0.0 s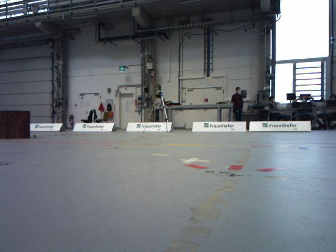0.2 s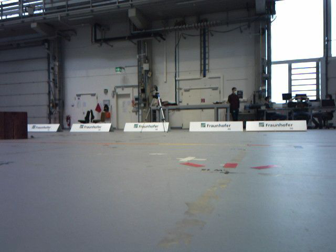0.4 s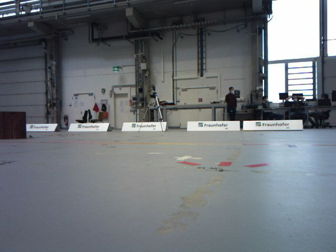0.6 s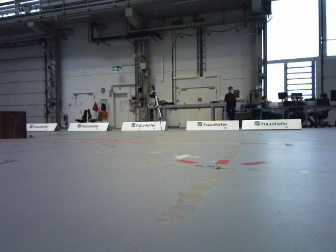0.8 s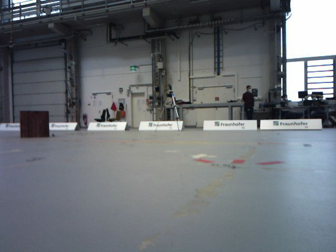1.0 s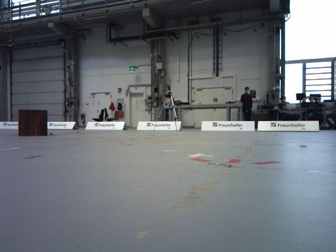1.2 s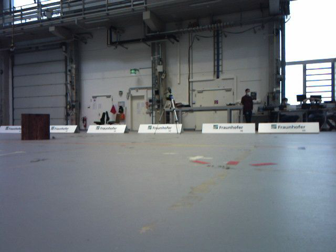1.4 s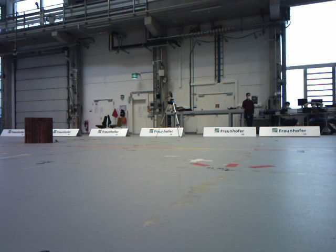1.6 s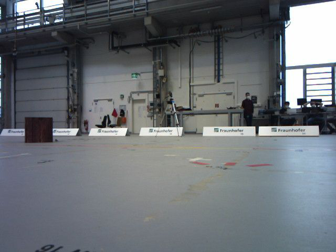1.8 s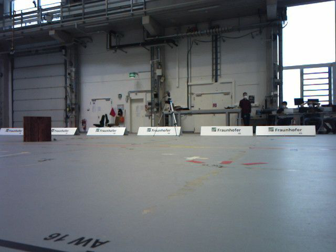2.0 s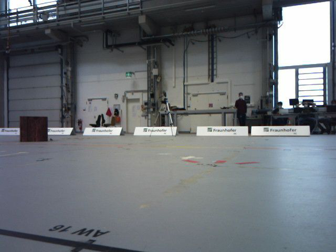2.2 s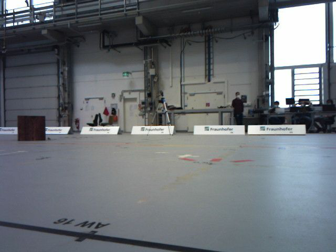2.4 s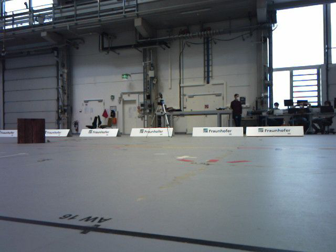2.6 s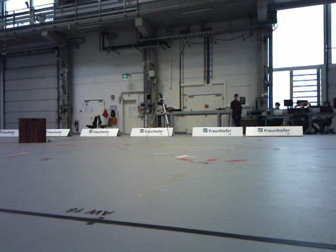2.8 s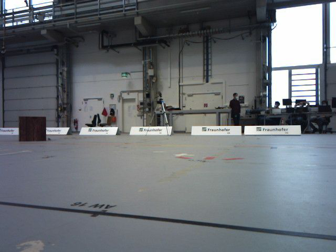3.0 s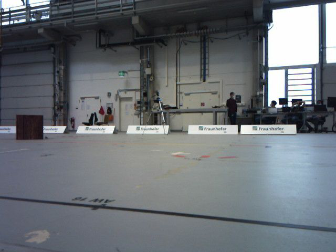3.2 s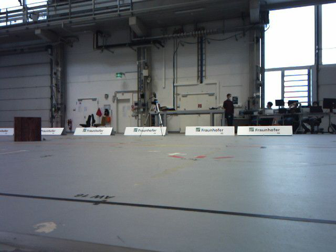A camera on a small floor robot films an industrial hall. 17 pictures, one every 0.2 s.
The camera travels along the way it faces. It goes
backward.
0.0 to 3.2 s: The camera travels backward, about 0.6 m, so what stands in front gets smaller.
The film runs backward here.
